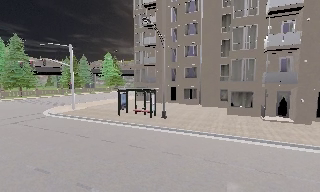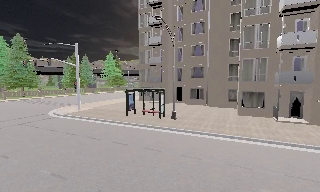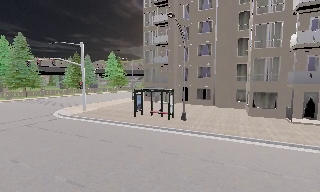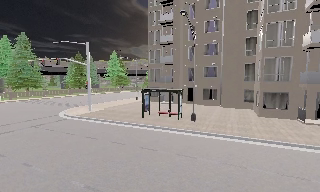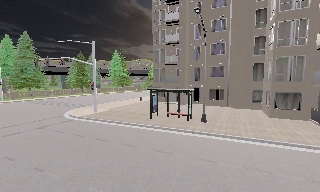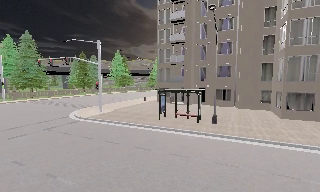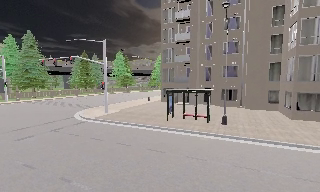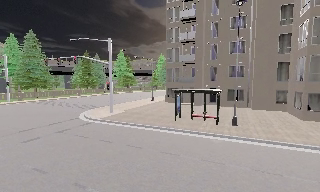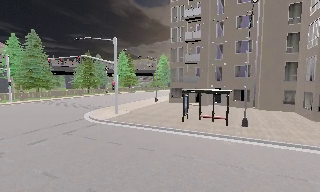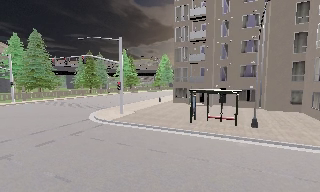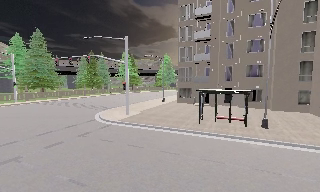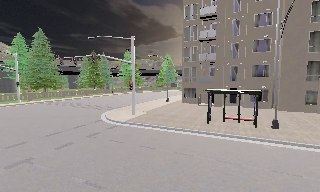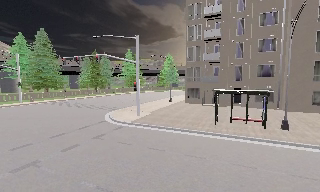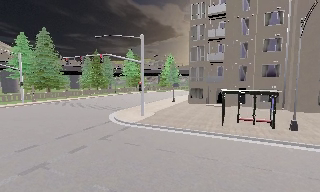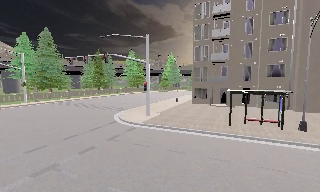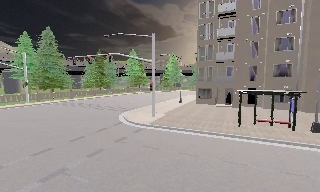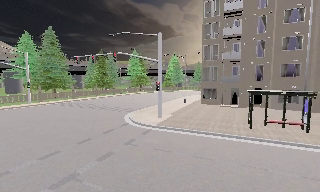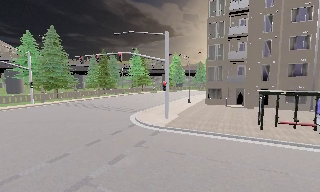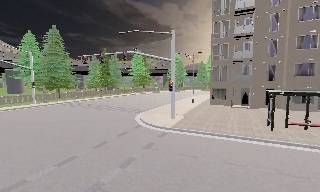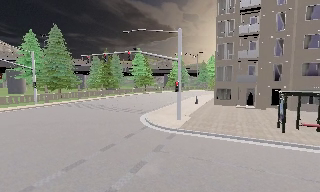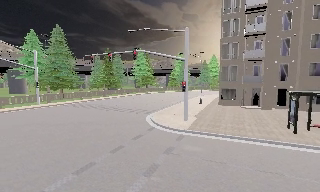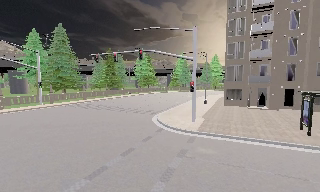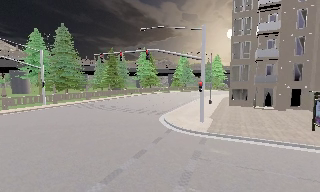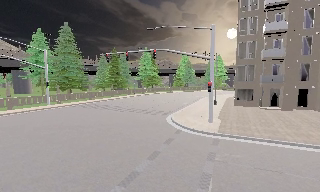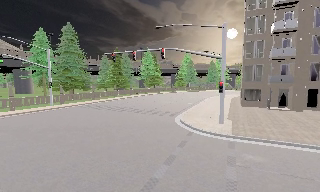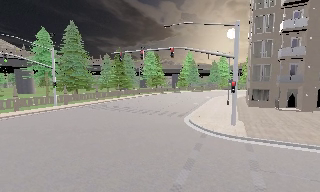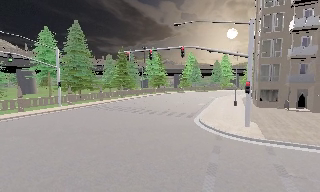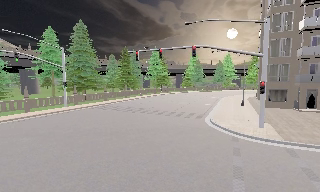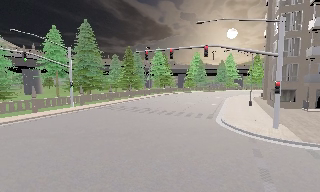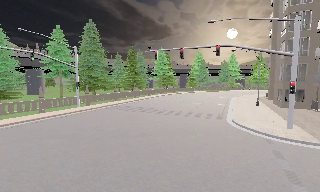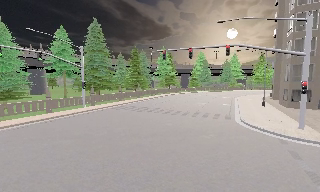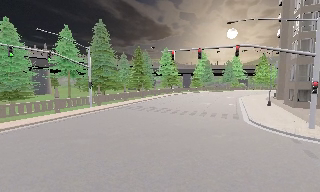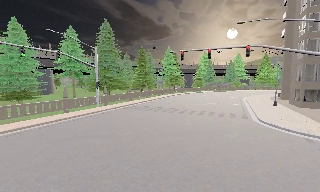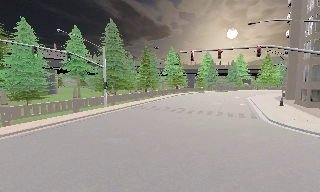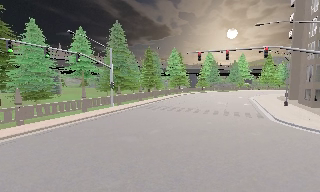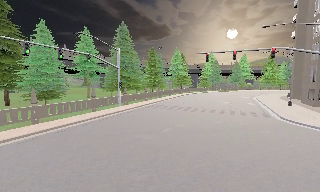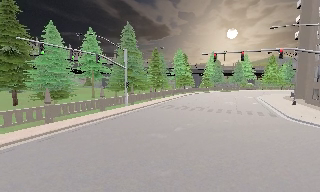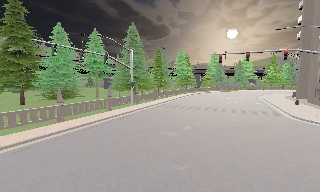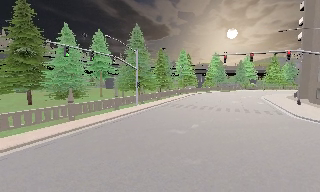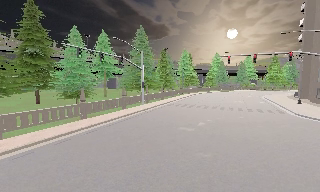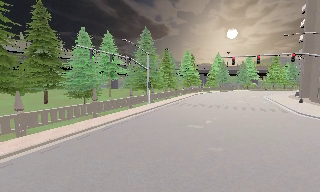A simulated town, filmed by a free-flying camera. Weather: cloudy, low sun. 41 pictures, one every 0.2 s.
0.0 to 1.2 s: The camera travels to its left and forward, about 5 m, so close, fixed things drift to the right.
1.2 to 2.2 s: The camera travels to its left, about 3.5 m, so close, fixed things drift to the right.
2.2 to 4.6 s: The camera travels to its left and forward, about 7 m, so close, fixed things drift to the right.
4.6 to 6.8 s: The camera travels to its left, about 9 m, so close, fixed things drift to the right.
6.8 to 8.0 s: The camera travels to its left and backward, about 5 m, so close, fixed things drift to the right.
The film runs forward here.
